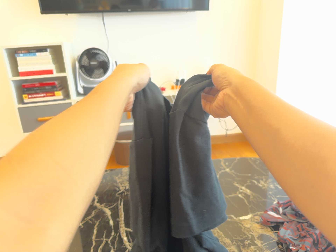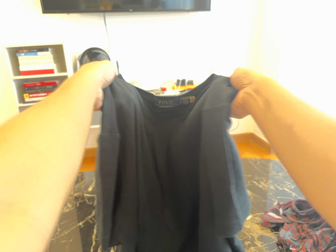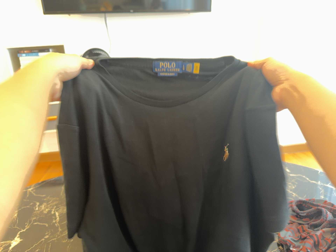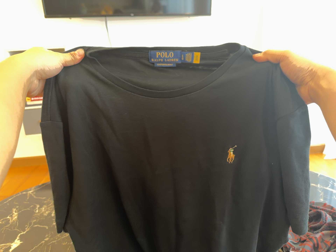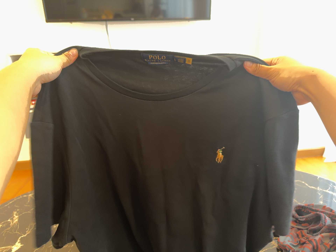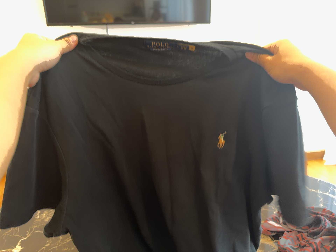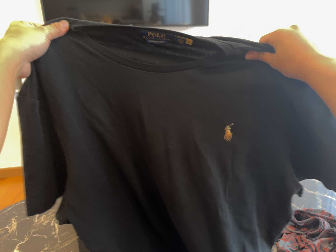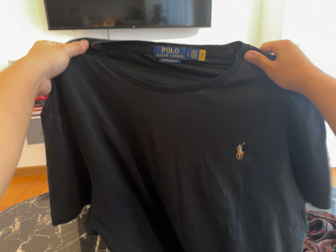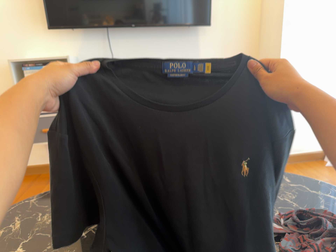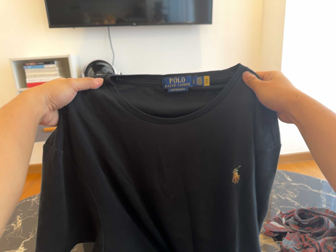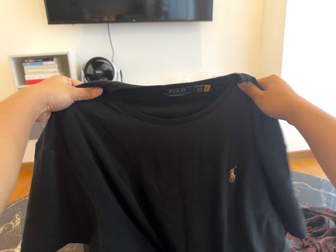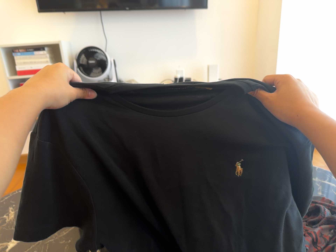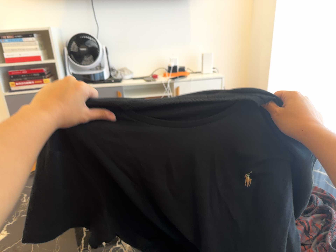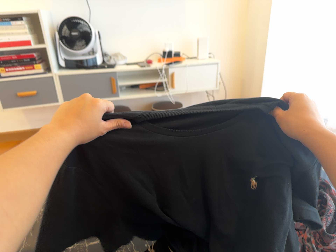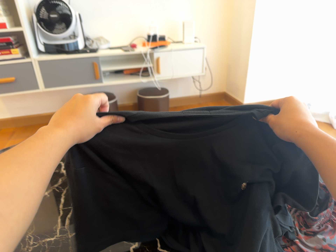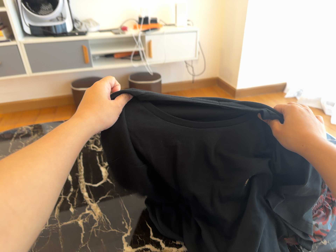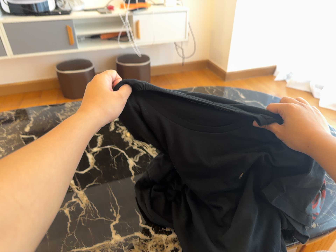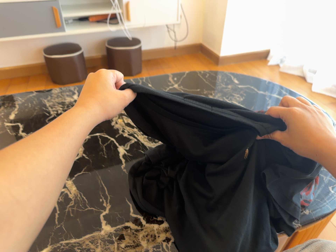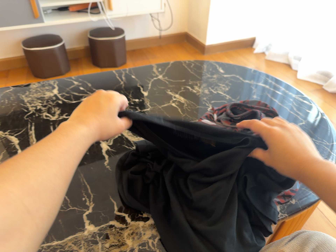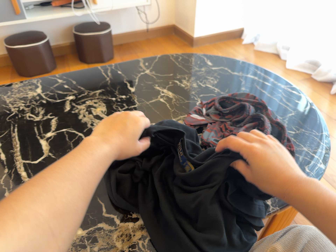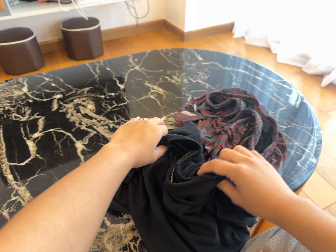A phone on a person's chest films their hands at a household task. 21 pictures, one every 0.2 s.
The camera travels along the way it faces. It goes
forward.
The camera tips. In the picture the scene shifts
upward.
0.0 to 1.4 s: The camera shifts only a little, or ends up much as it began.
1.4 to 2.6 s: The camera travels forward, about 5 cm, so what stands in front looms larger. Its aim tips toward the bottom of its view by about 10 degrees, and the scene shifts upward.
2.6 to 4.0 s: The scene slides to the left, as the camera pans about 15 degrees to its right. It travels forward, about 14 cm, so what stands in front looms larger. Its aim tips toward the bottom of its view by about 20 degrees, and the scene shifts upward.
The film runs backward here.
